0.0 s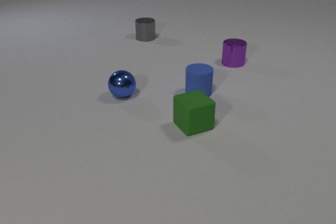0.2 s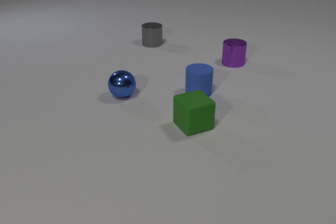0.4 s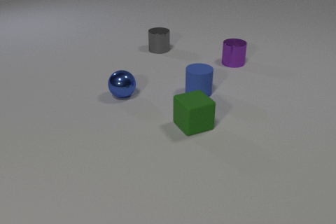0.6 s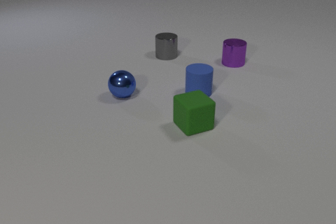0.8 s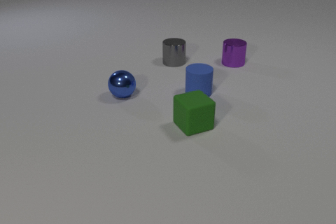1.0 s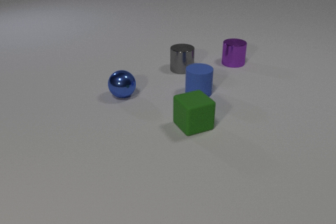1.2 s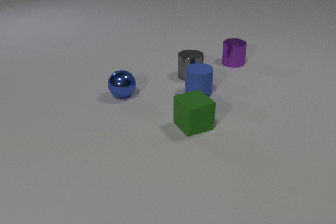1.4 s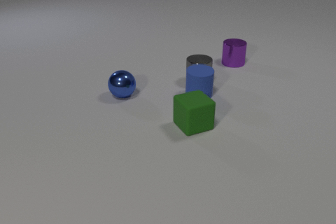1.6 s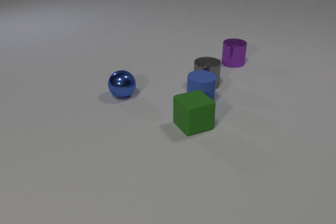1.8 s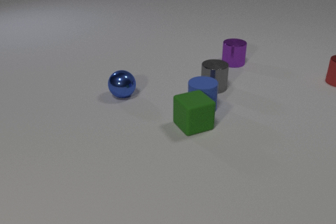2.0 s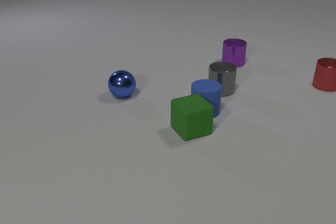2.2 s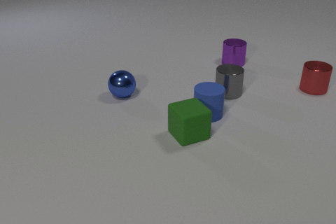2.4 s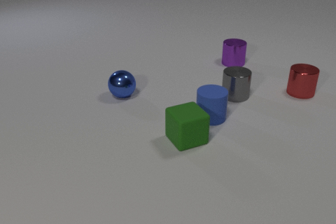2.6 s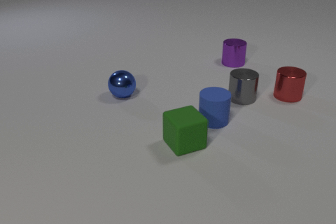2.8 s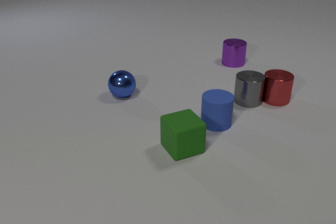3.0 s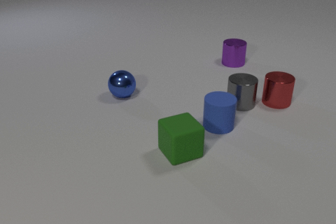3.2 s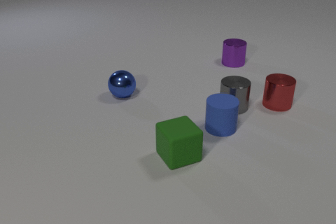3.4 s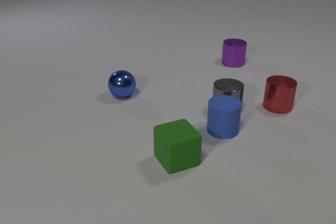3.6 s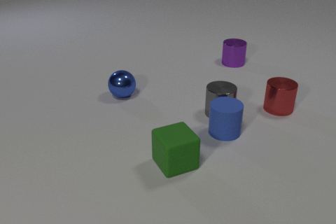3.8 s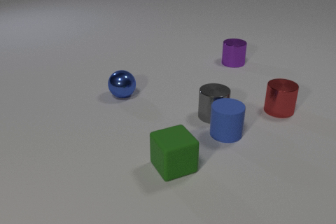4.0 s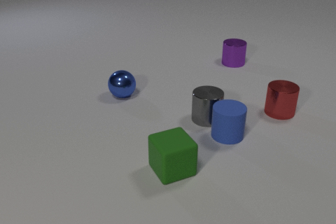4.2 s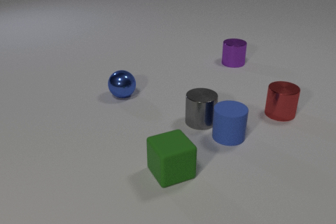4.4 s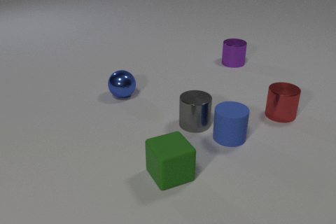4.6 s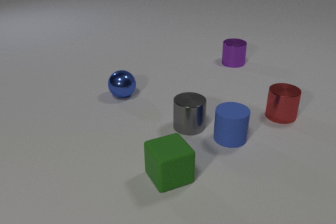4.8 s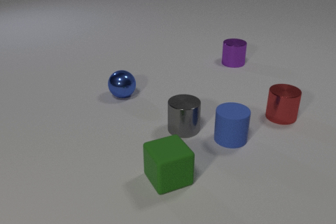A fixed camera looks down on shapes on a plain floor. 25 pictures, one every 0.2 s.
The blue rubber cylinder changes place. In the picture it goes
toward the camera.
The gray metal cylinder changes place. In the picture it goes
toward the camera.
0.0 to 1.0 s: The gray metal cylinder slides toward the camera and to the right.
1.0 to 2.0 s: The gray metal cylinder slides toward the camera and to the right. The blue rubber cylinder slides toward the camera. The green rubber cube slides toward the camera. The red metal cylinder comes in at the right edge, slides toward the camera and to the left. The gray metal cylinder and the blue rubber cylinder collide. The blue rubber cylinder and the green rubber cube collide.
2.0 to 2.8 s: The gray metal cylinder slides to the right and toward the camera. The blue rubber cylinder slides toward the camera and to the right. The green rubber cube slides toward the camera. The red metal cylinder slides toward the camera and to the left. The gray metal cylinder and the red metal cylinder collide.
2.8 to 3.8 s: The gray metal cylinder slides toward the camera and to the left. The blue rubber cylinder slides toward the camera and to the right. The green rubber cube slides toward the camera. The red metal cylinder slides toward the camera.
3.8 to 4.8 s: The gray metal cylinder slides to the left and toward the camera. The blue rubber cylinder slides toward the camera. The green rubber cube slides toward the camera. The red metal cylinder slides toward the camera.
What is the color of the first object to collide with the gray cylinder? blue.
How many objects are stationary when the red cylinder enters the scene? 3.
How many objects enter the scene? 1.
